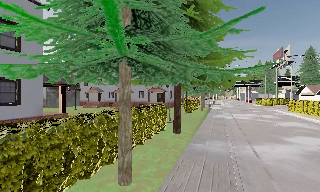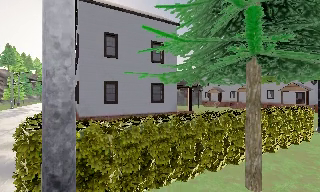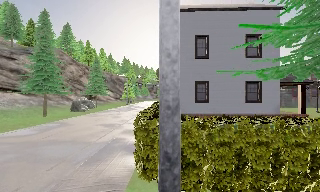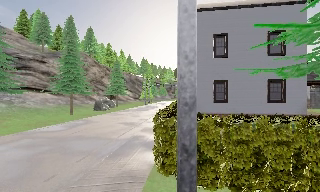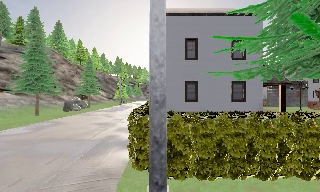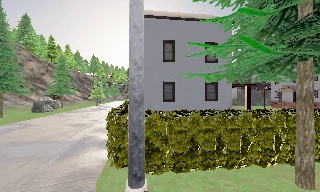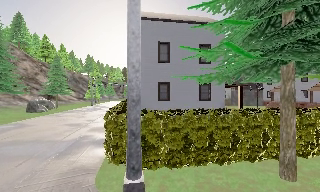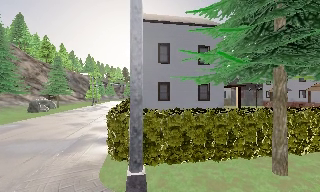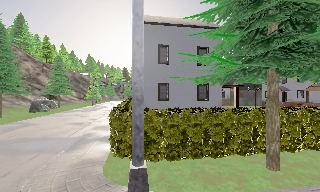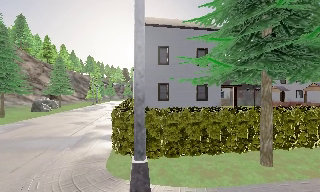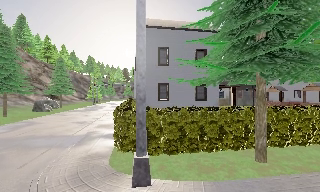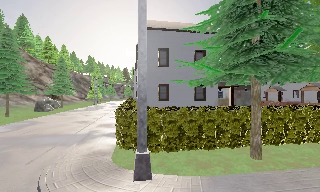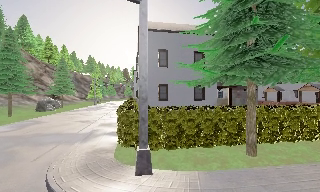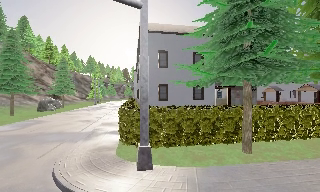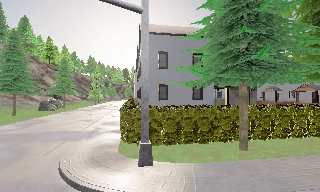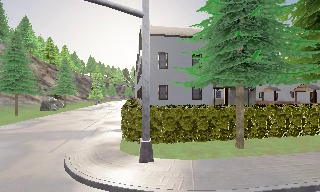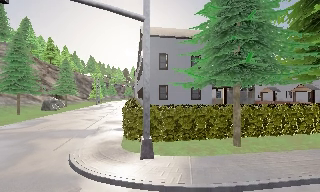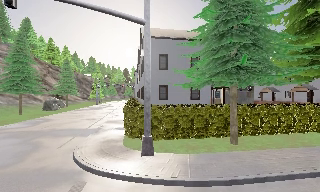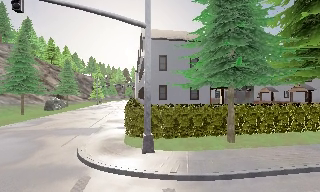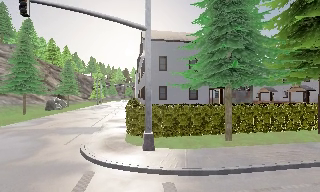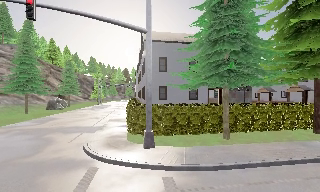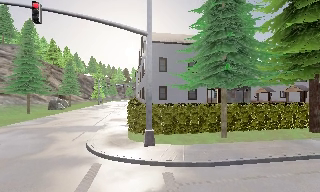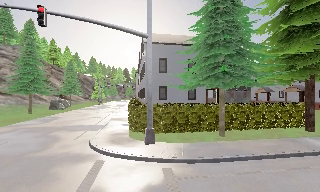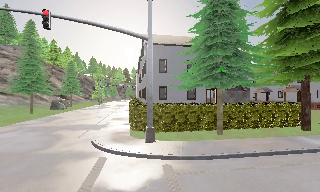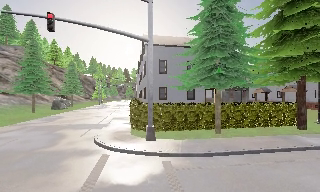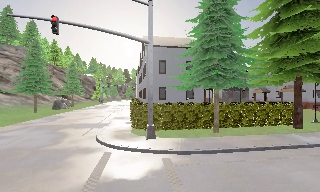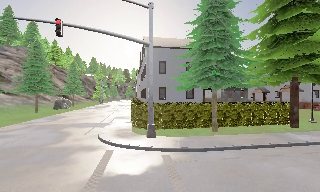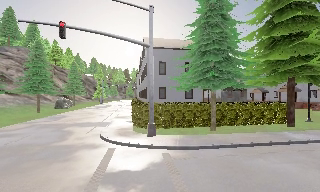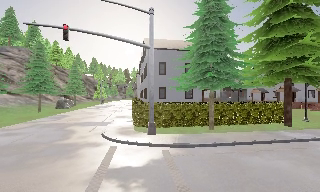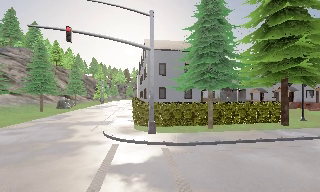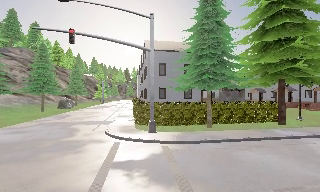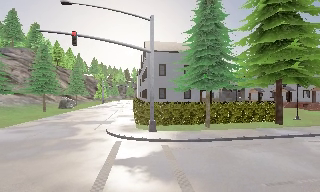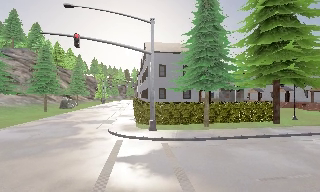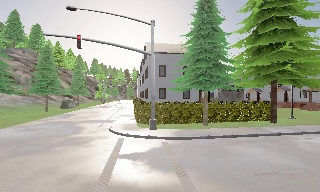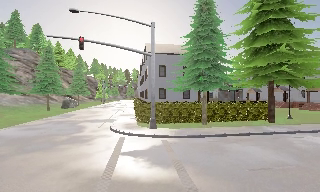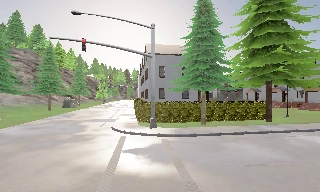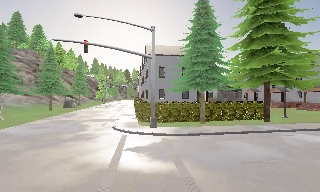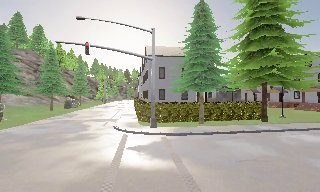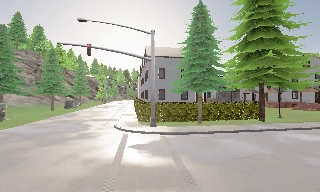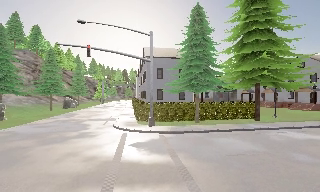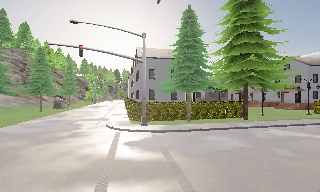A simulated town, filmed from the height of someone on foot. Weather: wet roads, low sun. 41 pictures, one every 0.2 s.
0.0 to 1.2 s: The camera swings to its left by about 60 degrees, and the scene slides to the right. It travels backward, about 1.5 m.
1.2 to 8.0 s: The camera travels backward, about 11 m, so what stands in front gets smaller.
The film runs backward here.
